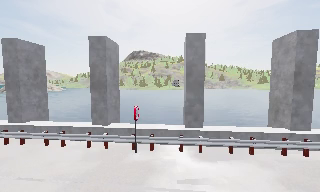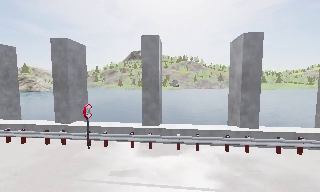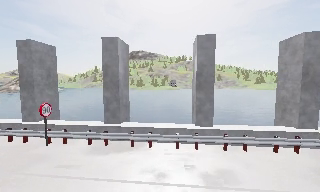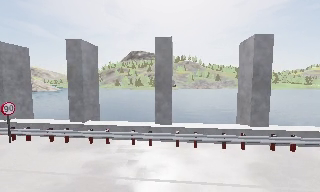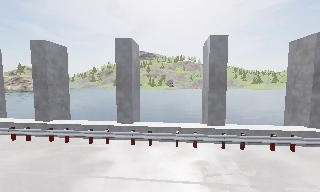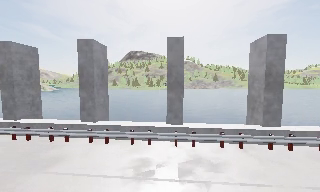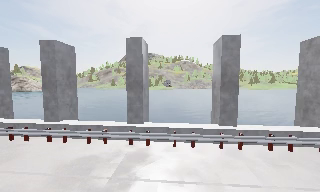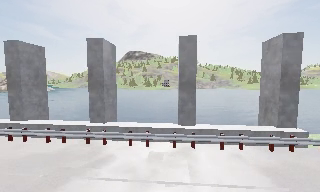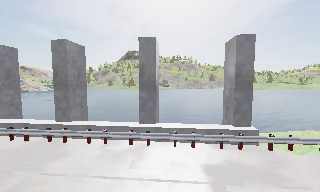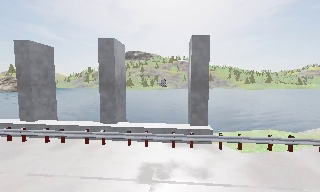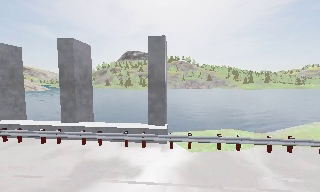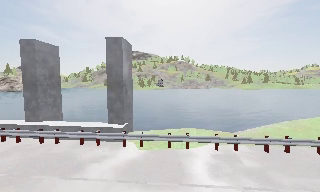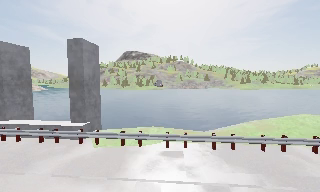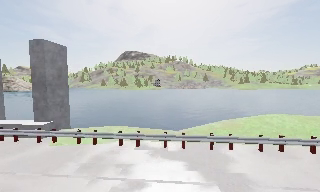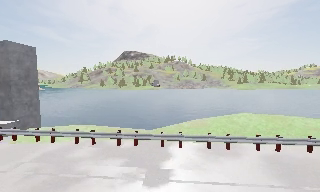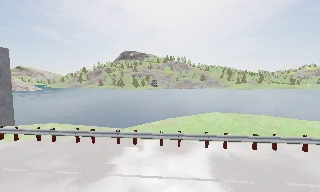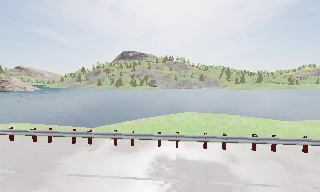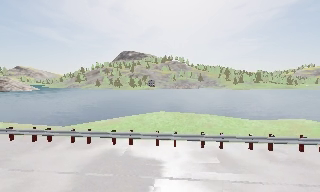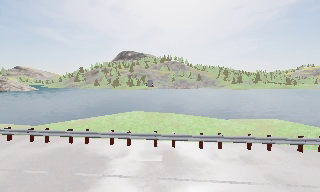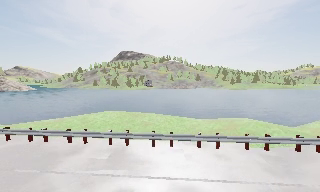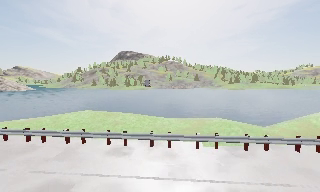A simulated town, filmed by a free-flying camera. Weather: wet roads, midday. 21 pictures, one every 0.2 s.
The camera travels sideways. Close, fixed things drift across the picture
to the left.
0.0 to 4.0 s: The camera travels to its right, about 45 m, so close, fixed things drift to the left.
The film runs backward here.
